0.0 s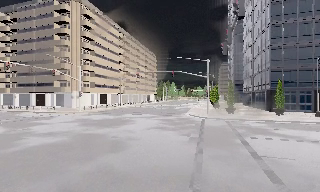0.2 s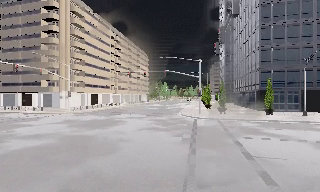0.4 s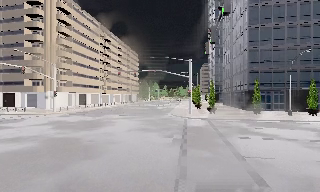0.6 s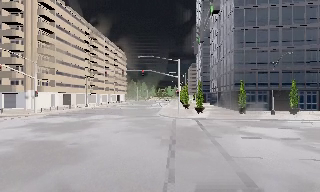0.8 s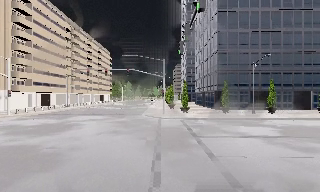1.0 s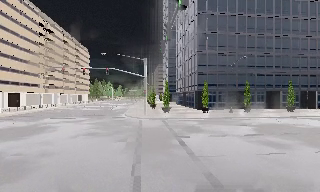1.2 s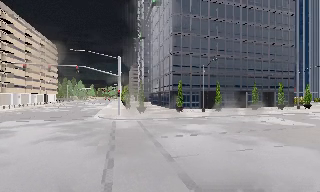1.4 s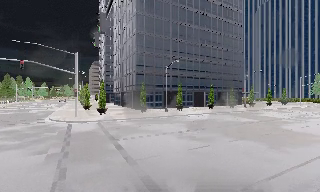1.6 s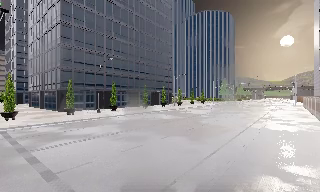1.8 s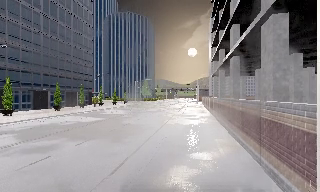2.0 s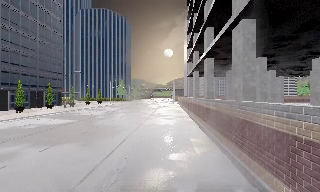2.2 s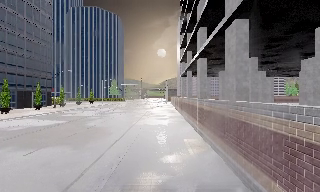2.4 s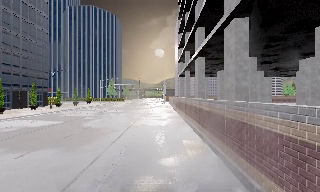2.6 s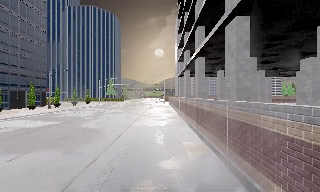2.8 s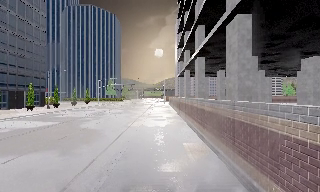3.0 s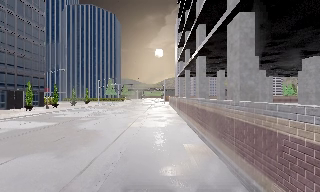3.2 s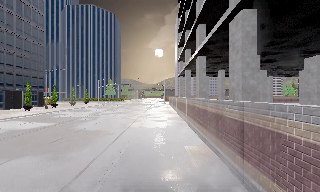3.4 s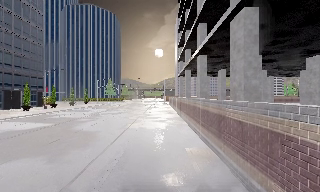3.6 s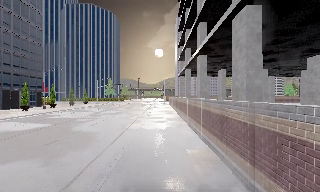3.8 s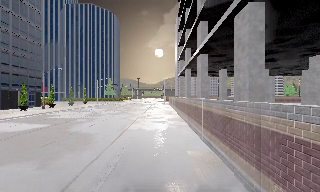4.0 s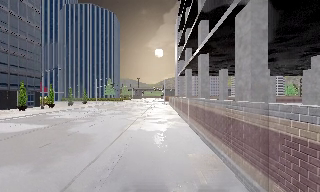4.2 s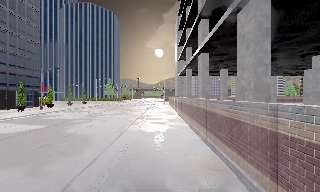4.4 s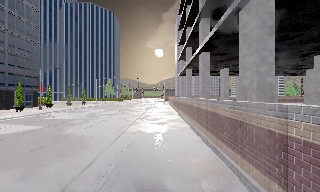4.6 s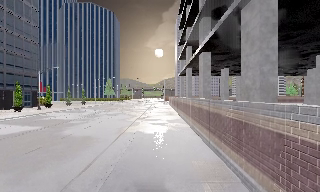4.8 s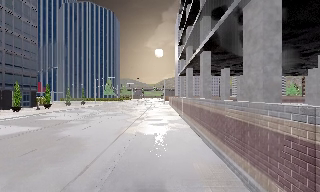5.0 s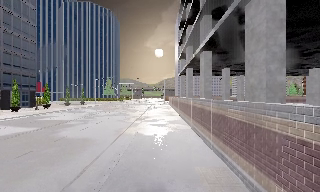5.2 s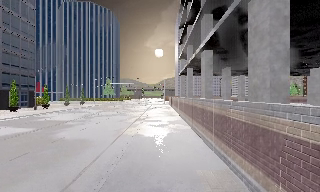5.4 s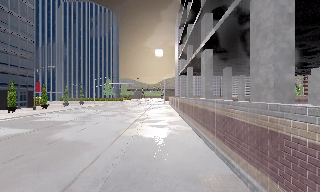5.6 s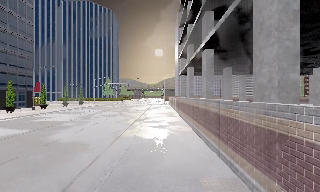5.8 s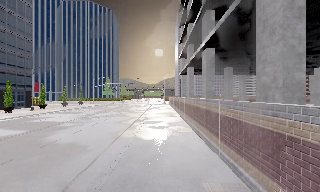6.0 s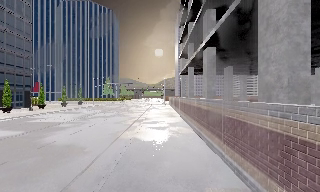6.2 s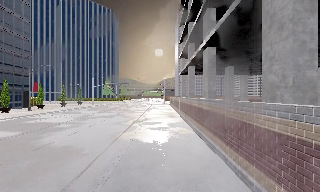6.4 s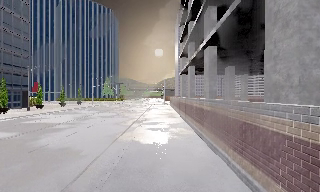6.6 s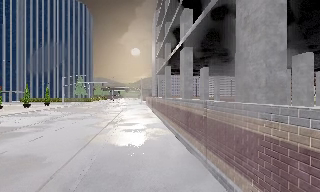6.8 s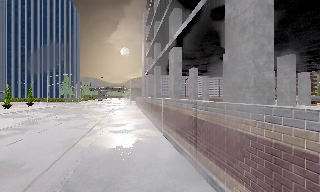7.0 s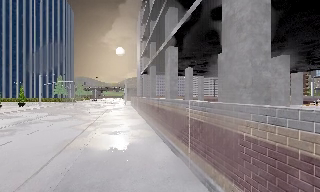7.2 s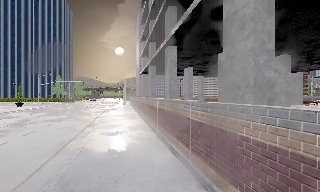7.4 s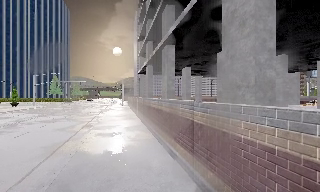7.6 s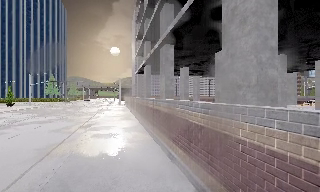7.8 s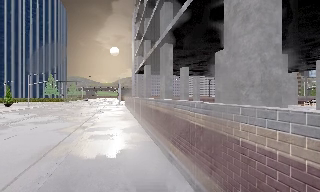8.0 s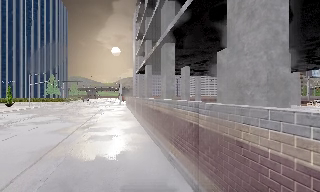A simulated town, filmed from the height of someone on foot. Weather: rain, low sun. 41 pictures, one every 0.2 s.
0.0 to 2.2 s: The camera swings to its right by about 105 degrees, and the scene slides to the left. It travels forward, about 3 m.
2.2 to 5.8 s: The camera travels forward, about 5 m, so what stands in front looms larger.
5.8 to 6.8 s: The camera pans to its right, which is clockwise from overhead, by about 10 degrees. It travels forward, about 1 m, so what stands in front looms larger.
6.8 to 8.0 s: The camera travels forward, about 1.5 m, so what stands in front looms larger.
The film runs forward here.
